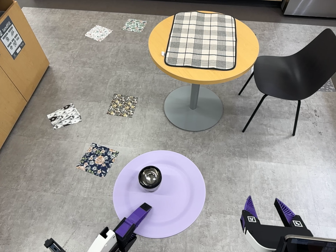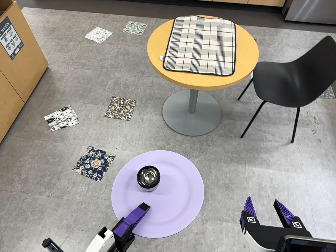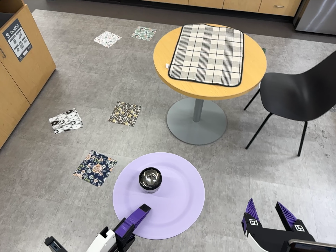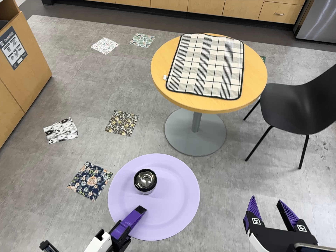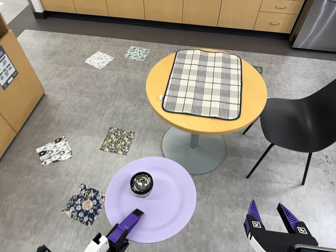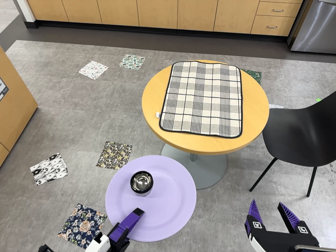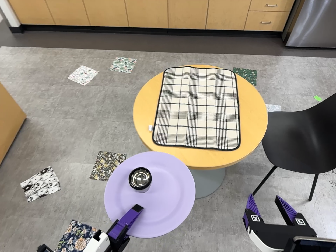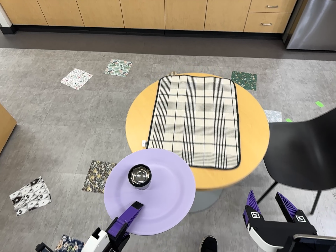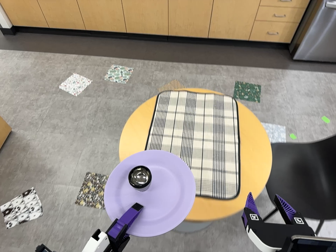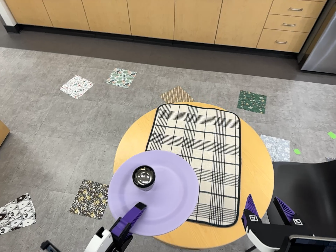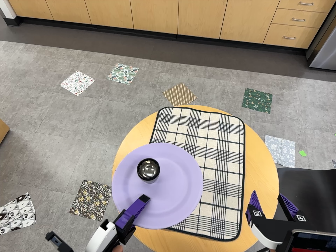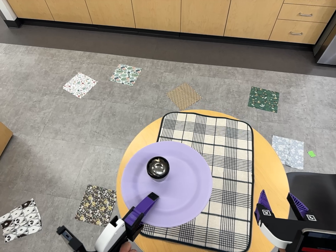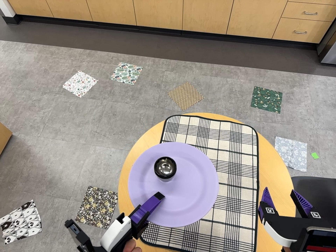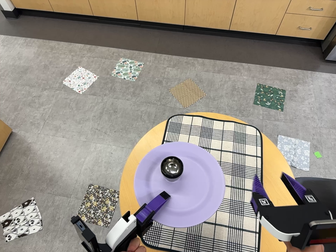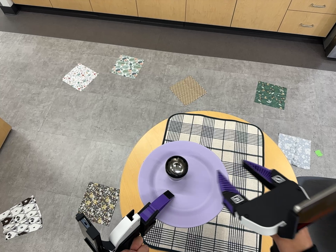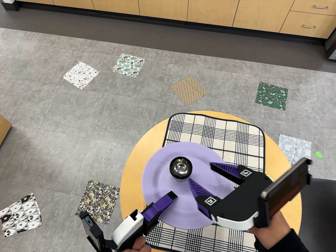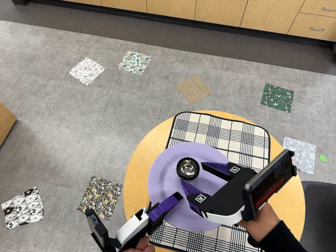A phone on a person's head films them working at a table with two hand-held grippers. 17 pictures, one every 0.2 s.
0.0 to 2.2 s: The camera travels toward the top of its view and forward, about 100 cm, so close, fixed things drift downward.
2.2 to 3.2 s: The camera travels toward the top of its view, forward and to its left, about 10 cm.
The film runs forward here.
